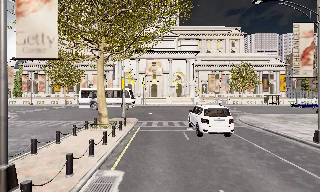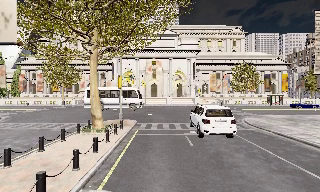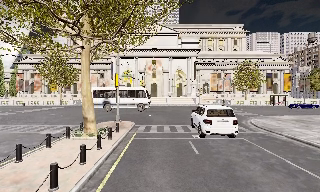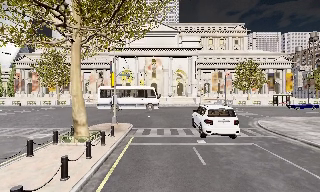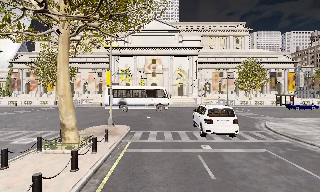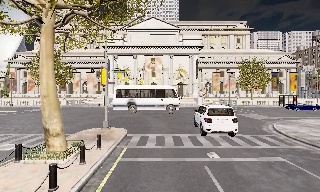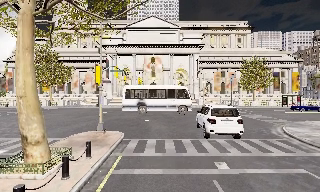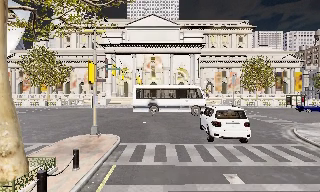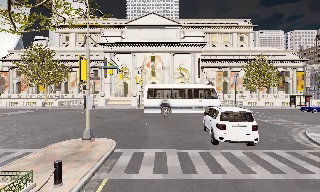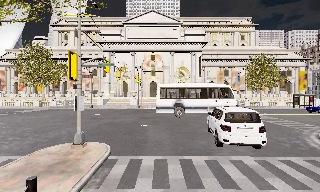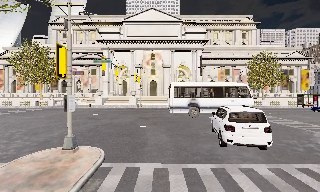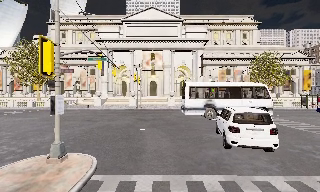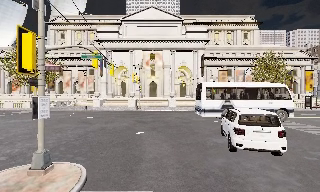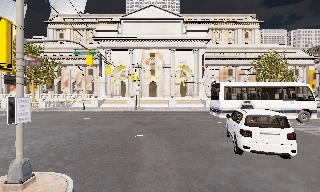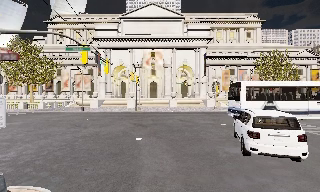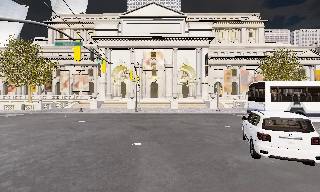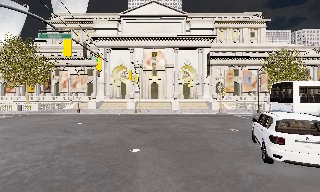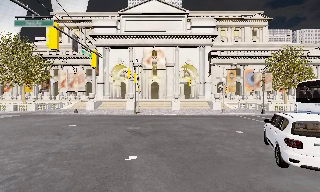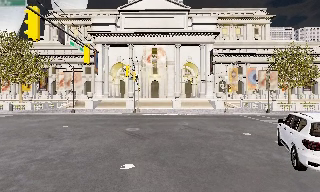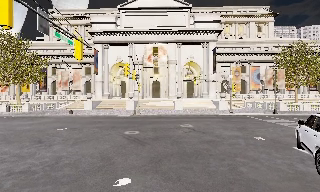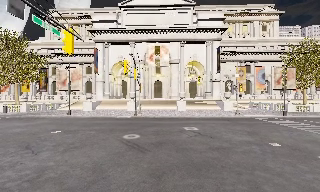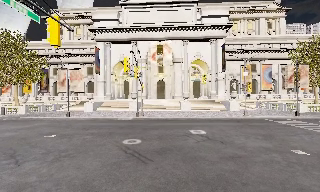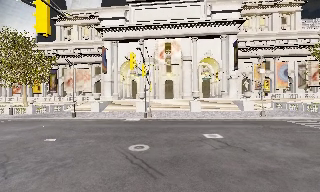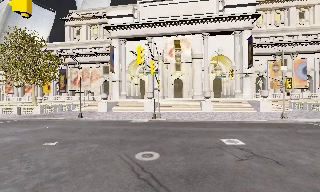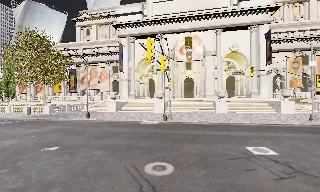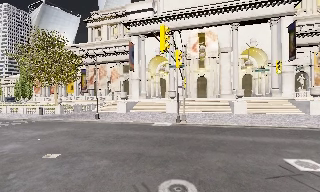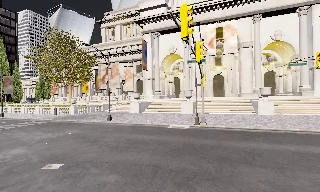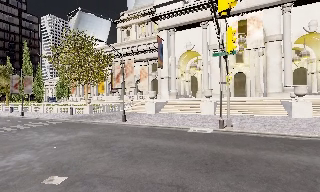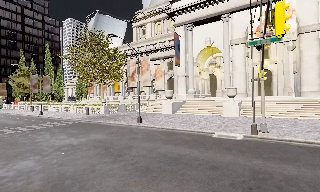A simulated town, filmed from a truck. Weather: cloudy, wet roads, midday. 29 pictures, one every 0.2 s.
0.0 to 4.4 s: The camera travels forward, about 25 m, so what stands in front looms larger.
4.4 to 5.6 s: The camera pans to its left, which is counterclockwise from overhead, by about 25 degrees. It travels forward, about 9 m, so what stands in front looms larger.
The film runs forward here.
